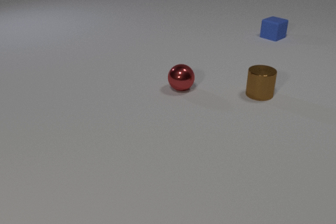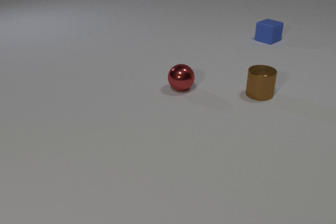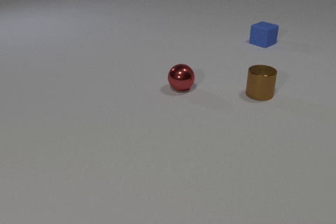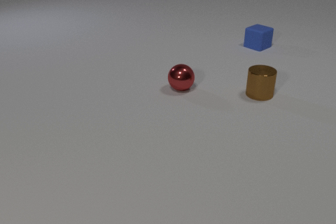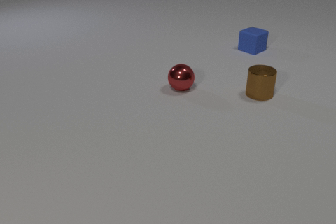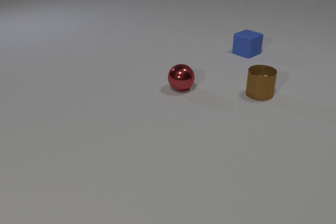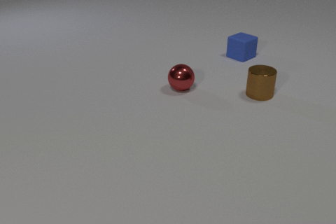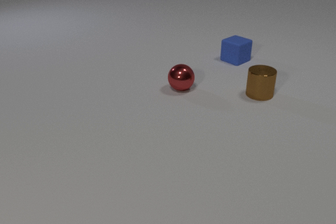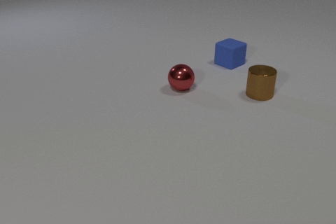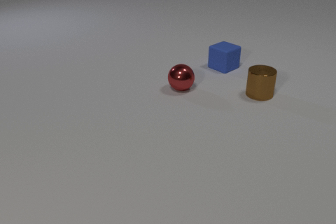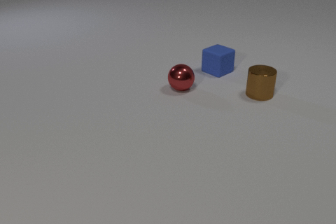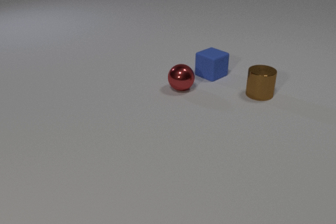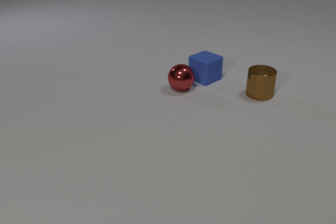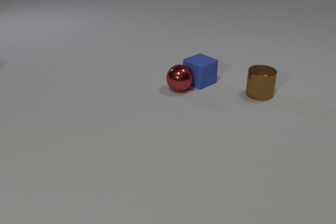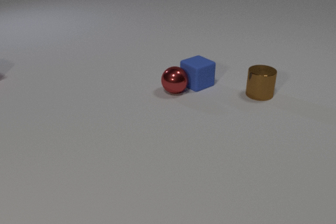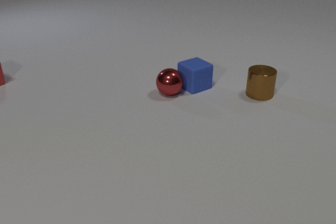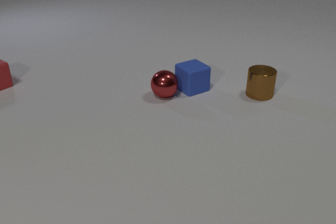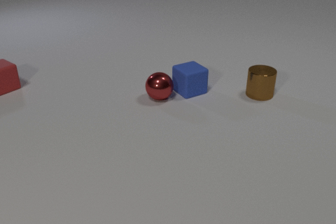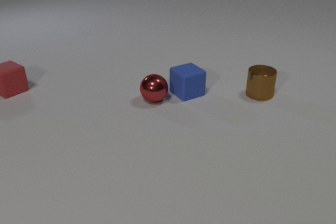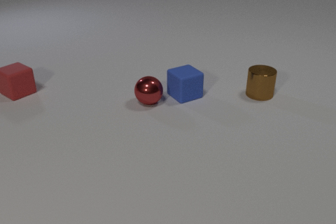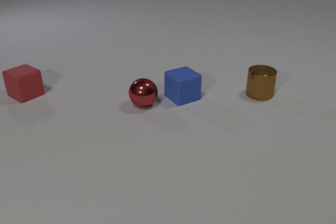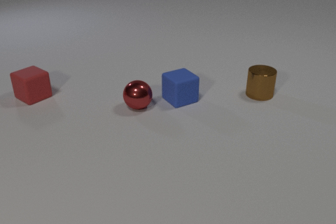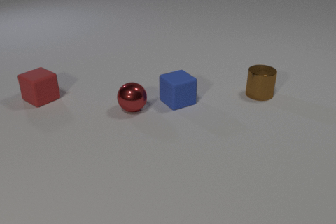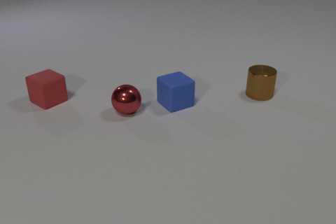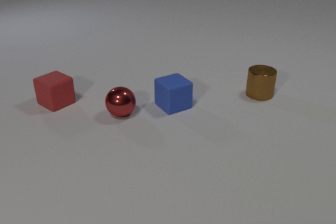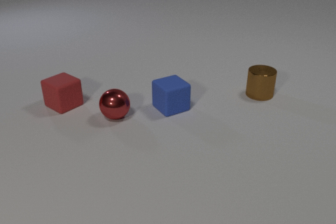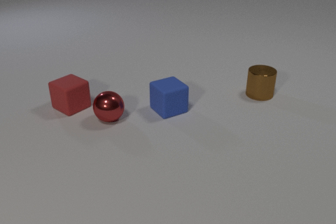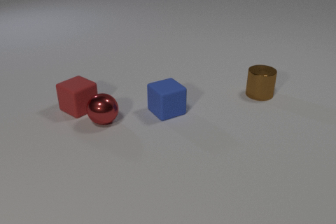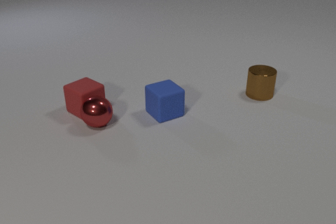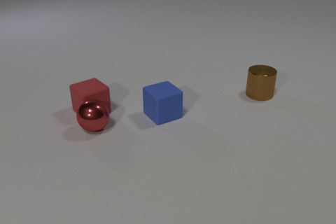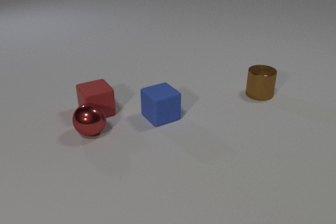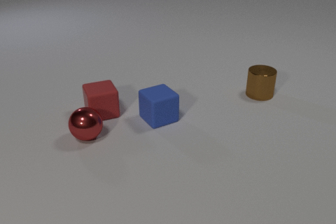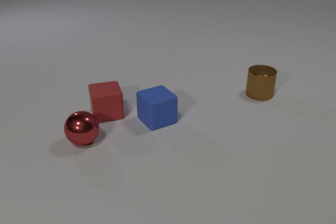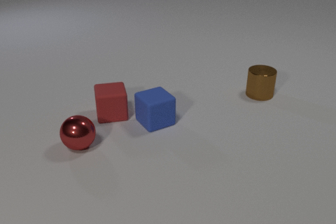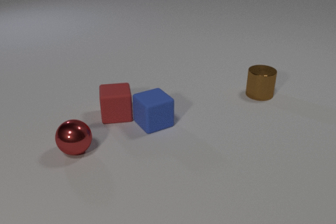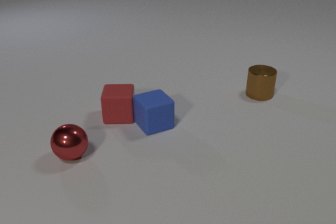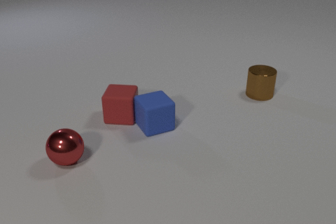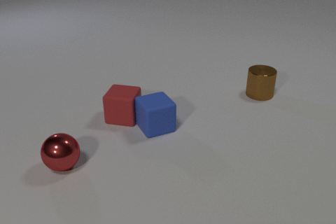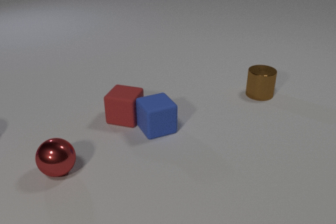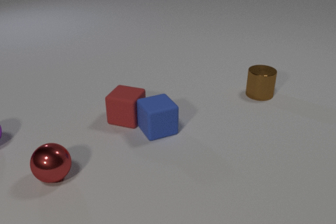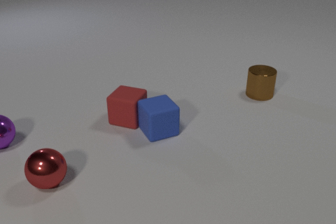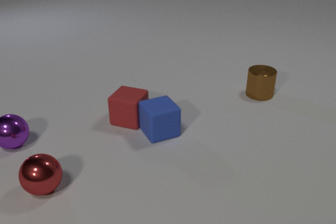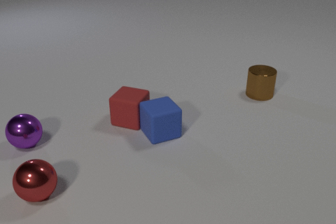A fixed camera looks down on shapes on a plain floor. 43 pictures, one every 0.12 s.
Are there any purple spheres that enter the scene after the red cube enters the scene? yes.
How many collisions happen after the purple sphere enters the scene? 0.
How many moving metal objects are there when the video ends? 2.
0.00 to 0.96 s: The blue rubber cube slides toward the camera and to the left.
0.96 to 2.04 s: The blue rubber cube slides toward the camera and to the left. The red metal sphere rolls to the left and toward the camera. The red rubber cube comes in at the left edge, slides toward the camera and to the right. The blue rubber cube and the red metal sphere collide.
2.04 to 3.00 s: The blue rubber cube slides toward the camera and to the left. The red metal sphere rolls to the left and toward the camera. The red rubber cube slides toward the camera and to the right.
3.00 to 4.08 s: The blue rubber cube slides toward the camera and to the left. The red metal sphere rolls toward the camera and to the left. The red rubber cube slides to the right and toward the camera, spins so that its near face slides to the left, clockwise seen from above. The red metal sphere and the red rubber cube collide. The blue rubber cube and the red rubber cube collide.
4.08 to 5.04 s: The blue rubber cube slides toward the camera. The red metal sphere rolls toward the camera and to the left. The red rubber cube slides to the right and toward the camera, spins clockwise seen from above by about 30 degrees, its near face sliding to the left. The purple metal sphere comes in at the left edge, rolls to the right.
